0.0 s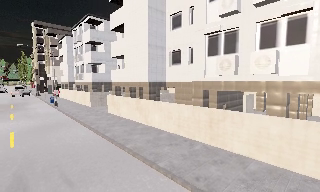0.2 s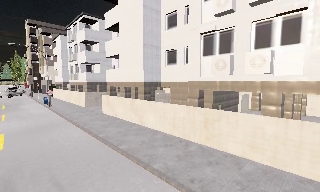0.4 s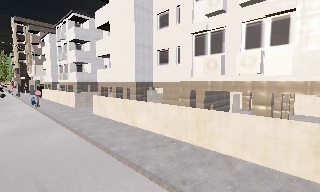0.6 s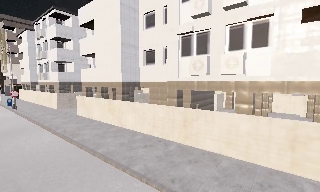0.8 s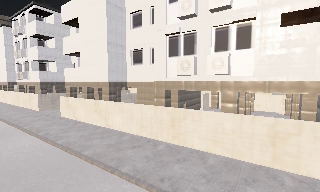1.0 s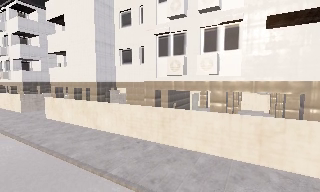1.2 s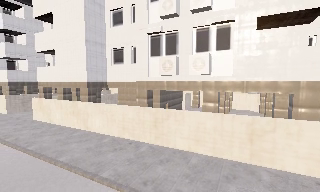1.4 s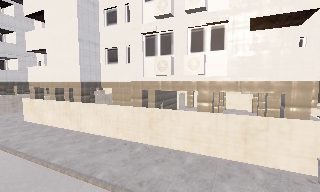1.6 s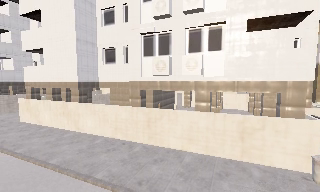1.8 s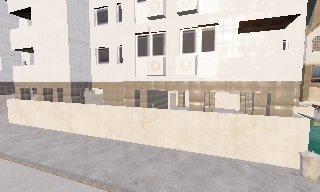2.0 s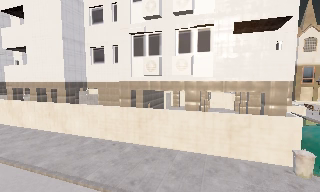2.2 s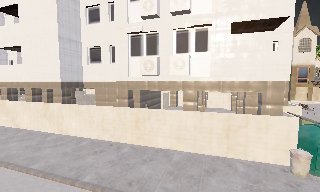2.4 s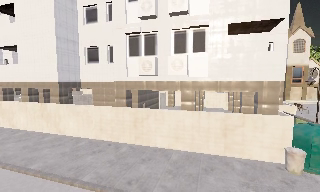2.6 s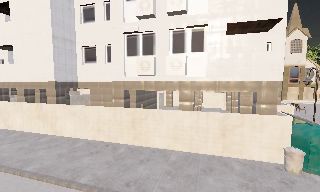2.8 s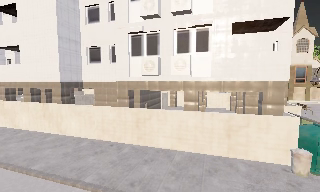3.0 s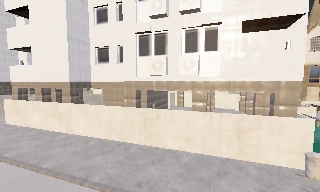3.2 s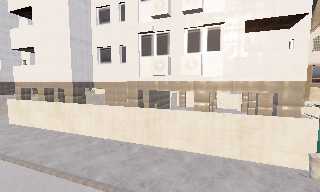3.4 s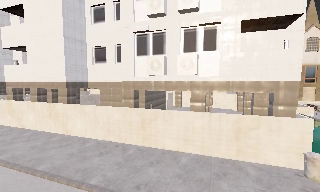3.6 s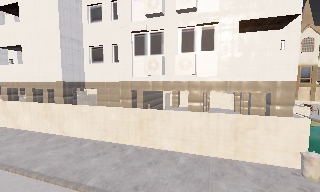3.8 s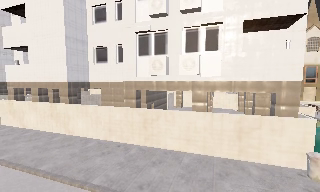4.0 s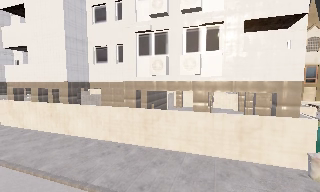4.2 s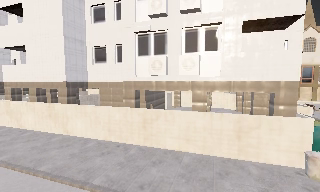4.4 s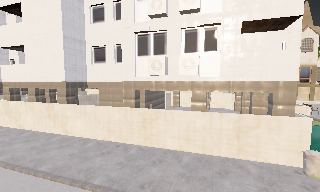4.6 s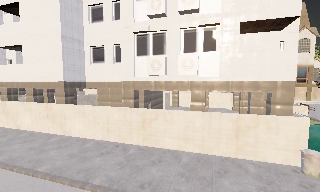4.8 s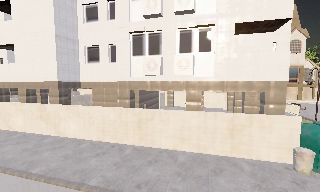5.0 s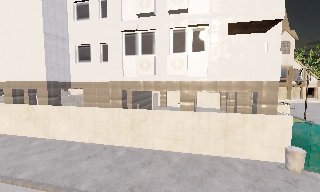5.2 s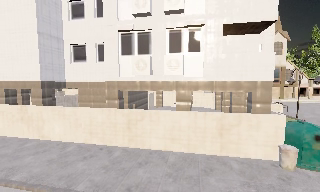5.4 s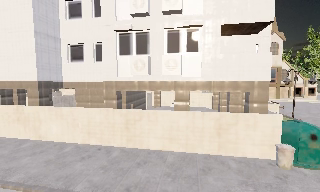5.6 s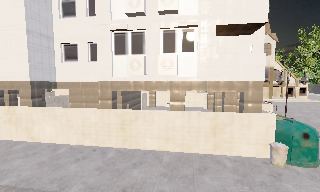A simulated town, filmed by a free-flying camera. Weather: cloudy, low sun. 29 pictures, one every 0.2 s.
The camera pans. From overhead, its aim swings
clockwise.
The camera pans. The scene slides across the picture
to the left.
0.0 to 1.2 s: The camera swings to its right by about 20 degrees, and the scene slides to the left.
1.2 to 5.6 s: The scene slides to the left, as the camera pans about 20 degrees to its right. It travels to its left, about 1 m.
The film runs backward here.
